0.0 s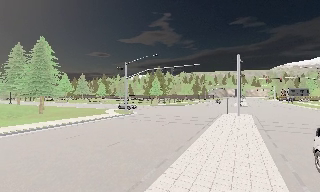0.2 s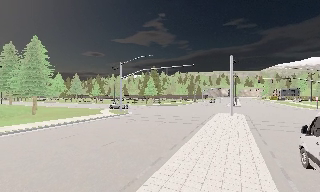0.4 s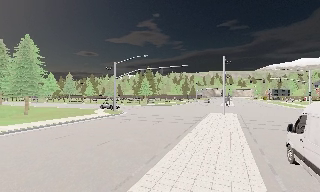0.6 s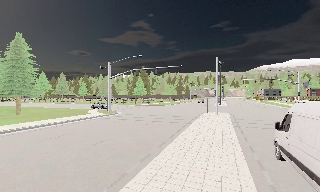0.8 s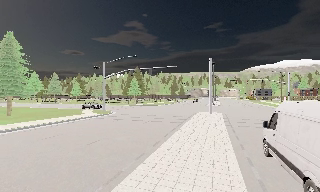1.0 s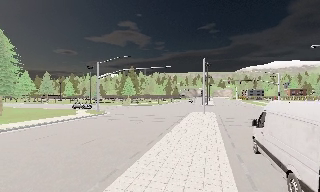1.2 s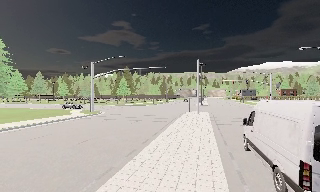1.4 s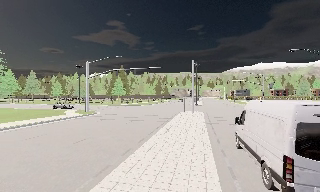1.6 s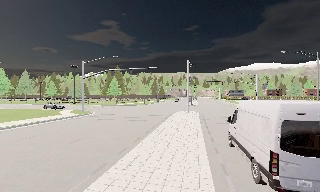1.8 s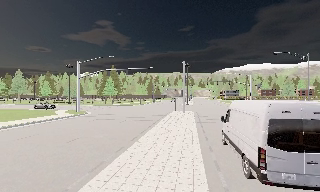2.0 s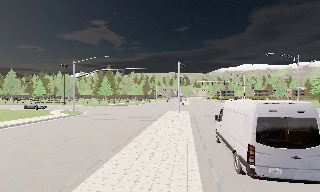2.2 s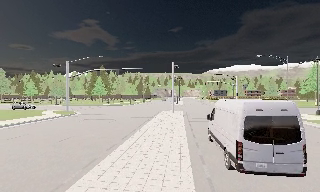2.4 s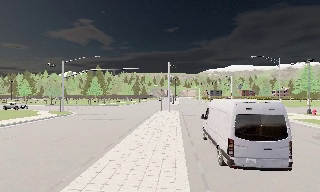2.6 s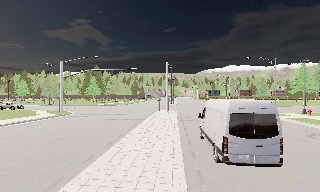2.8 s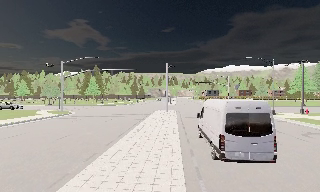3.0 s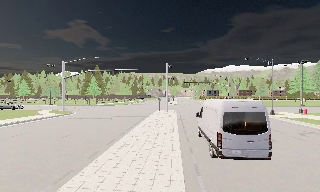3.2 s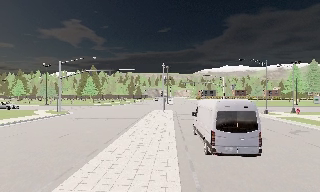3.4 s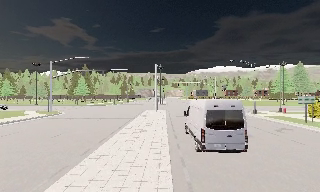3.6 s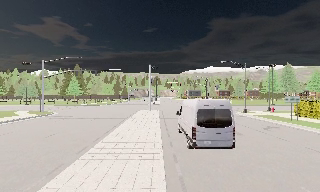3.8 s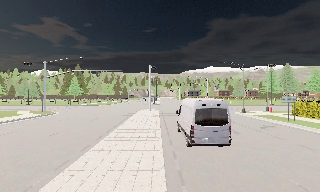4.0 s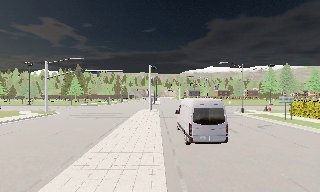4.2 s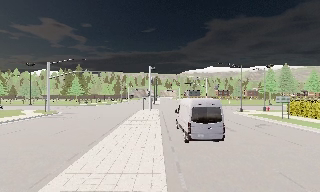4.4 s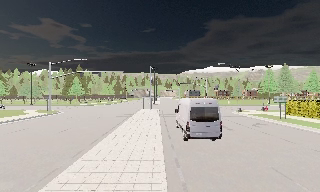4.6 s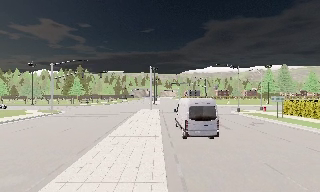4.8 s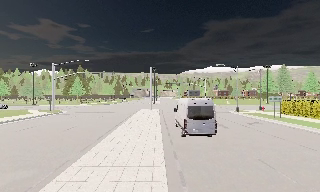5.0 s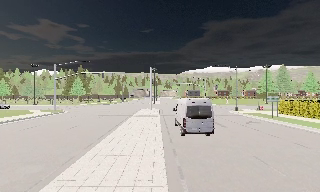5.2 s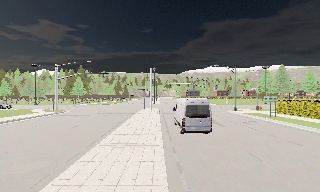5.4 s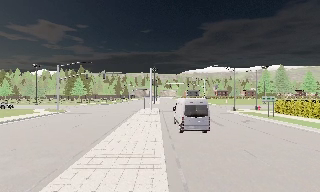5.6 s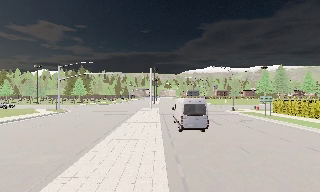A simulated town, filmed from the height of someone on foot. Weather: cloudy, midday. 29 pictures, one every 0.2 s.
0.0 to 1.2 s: The camera pans to its right, which is clockwise from overhead, by about 10 degrees. It travels backward, about 1 m, so what stands in front gets smaller.
1.2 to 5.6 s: The scene slides to the left, as the camera pans about 15 degrees to its right. It travels backward, about 7 m, so what stands in front gets smaller.
The film runs backward here.
